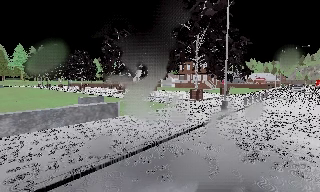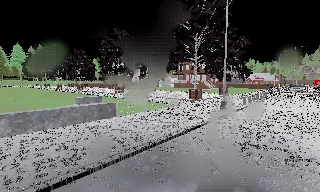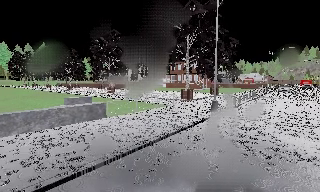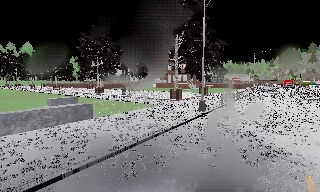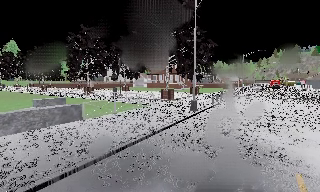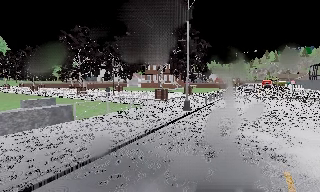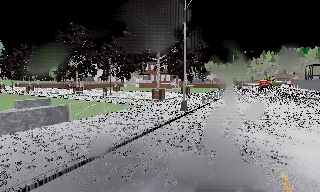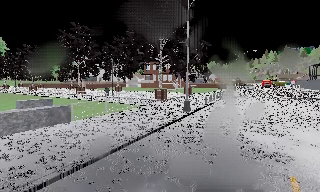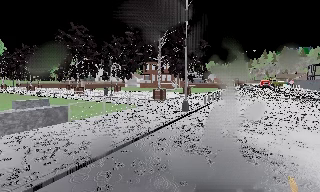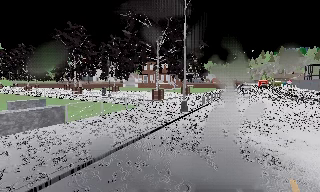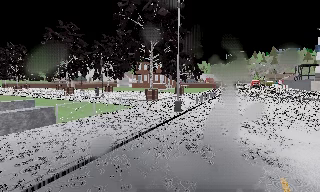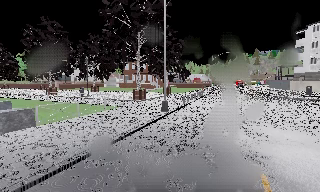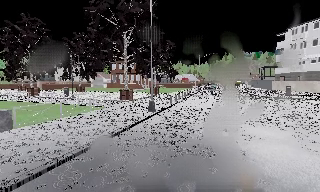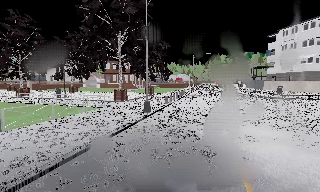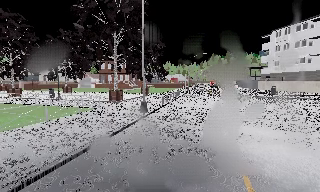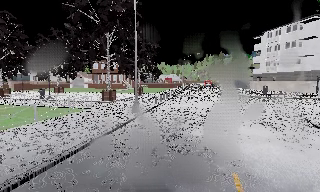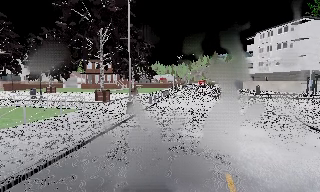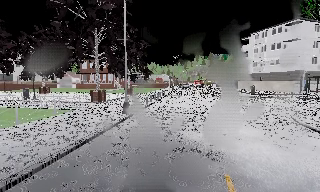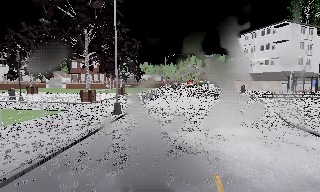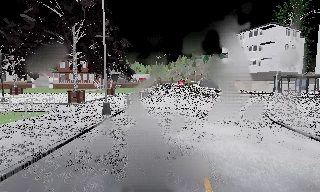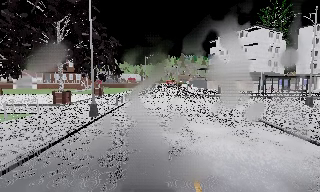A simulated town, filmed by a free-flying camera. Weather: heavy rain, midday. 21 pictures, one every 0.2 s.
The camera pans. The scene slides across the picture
to the left.
The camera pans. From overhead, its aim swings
clockwise.
0.0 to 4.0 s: The camera swings to its right by about 40 degrees, and the scene slides to the left. It travels forward and to its right, about 1.5 m.
The film runs backward here.
